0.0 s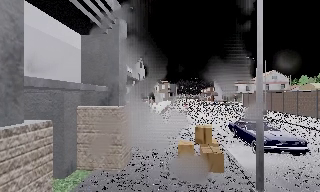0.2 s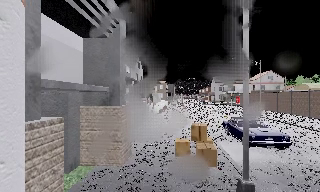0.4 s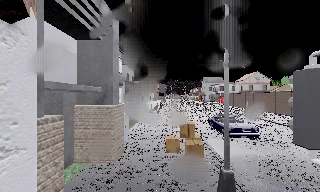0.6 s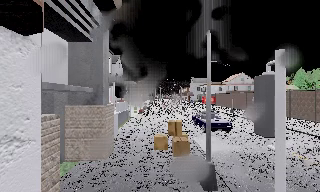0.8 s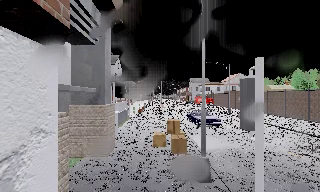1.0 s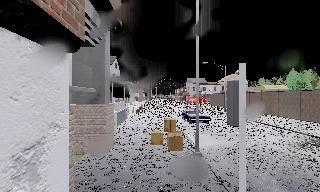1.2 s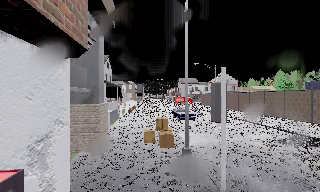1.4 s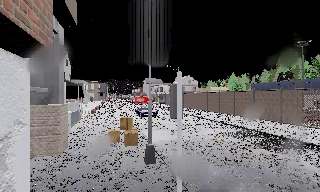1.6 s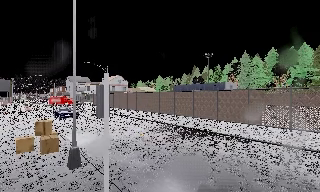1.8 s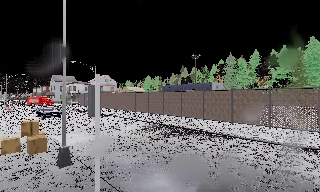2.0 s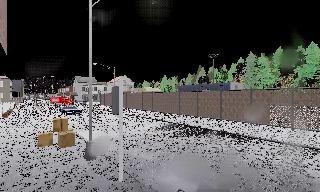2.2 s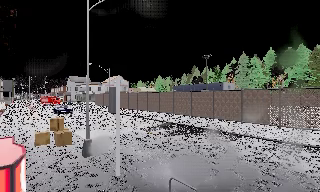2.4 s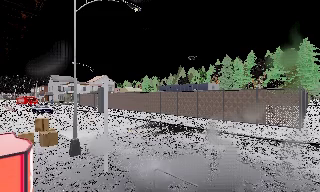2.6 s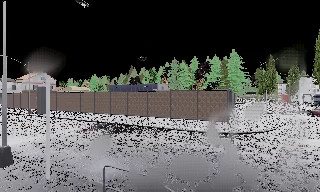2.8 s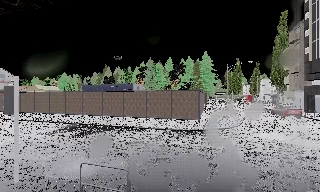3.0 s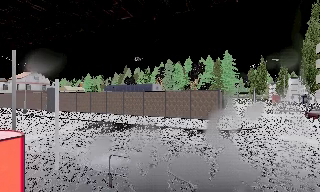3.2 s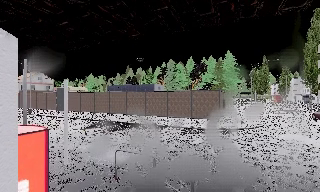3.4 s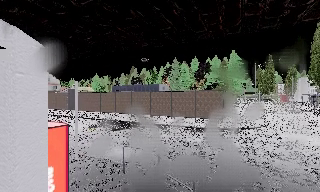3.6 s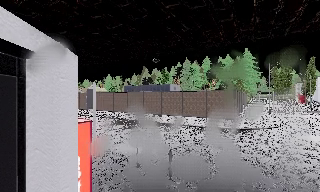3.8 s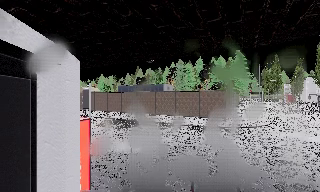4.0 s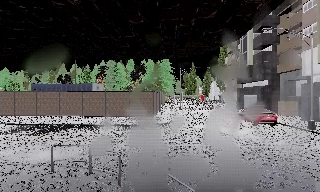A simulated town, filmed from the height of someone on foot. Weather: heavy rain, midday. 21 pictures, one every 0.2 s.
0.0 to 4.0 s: The camera pans to its right, which is clockwise from overhead, by about 95 degrees. It travels backward, about 7 m.
The film runs backward here.
